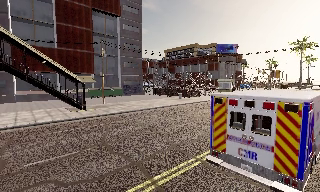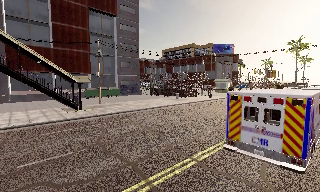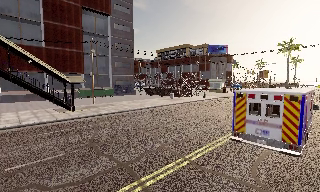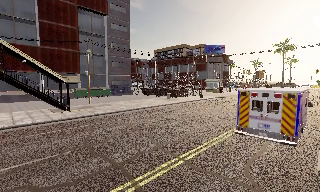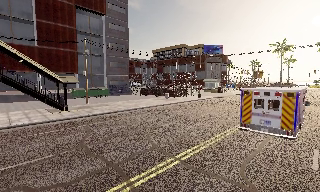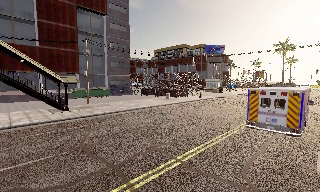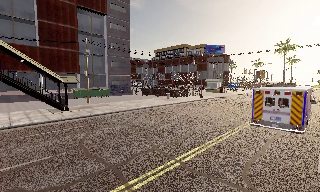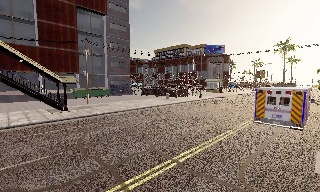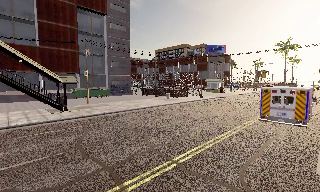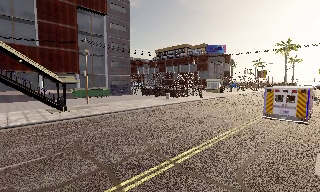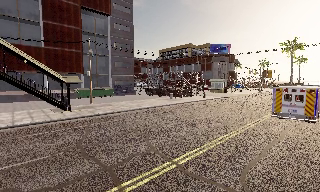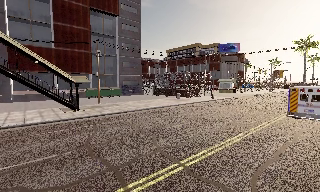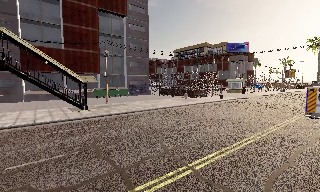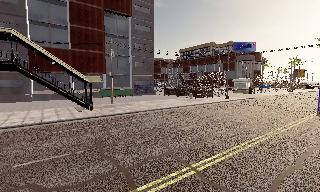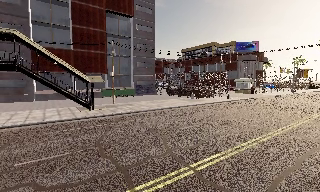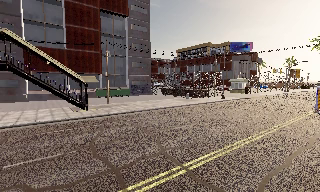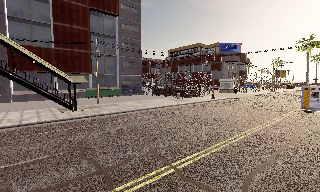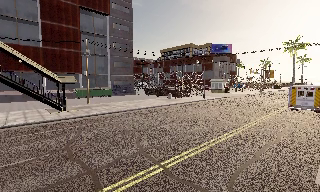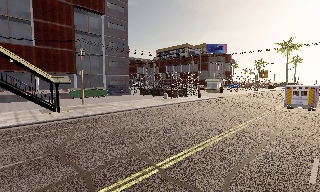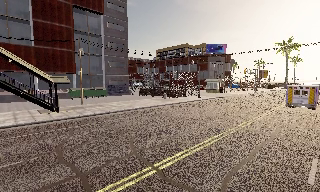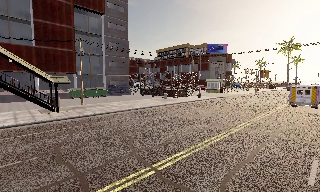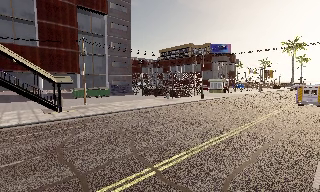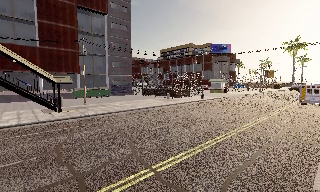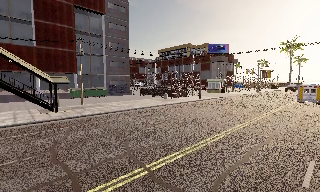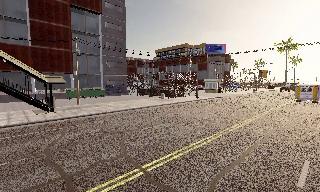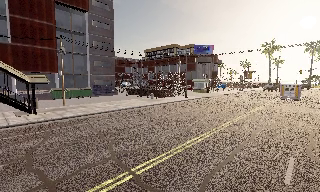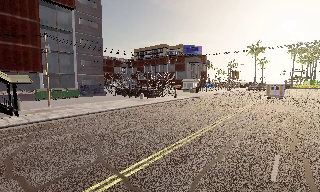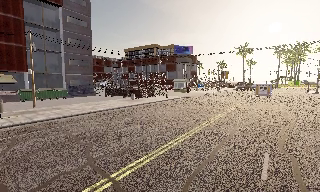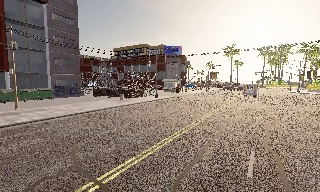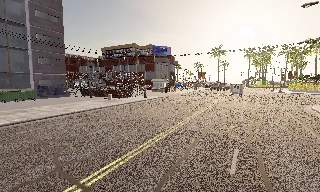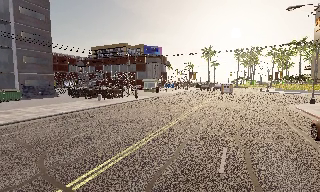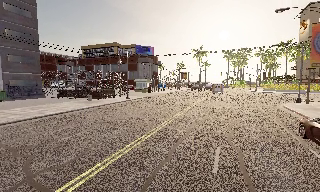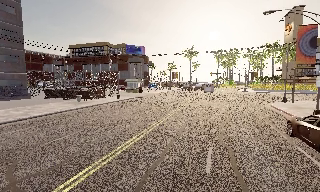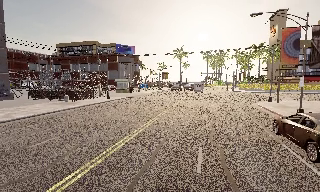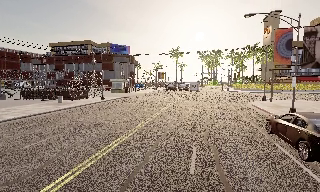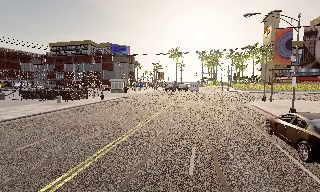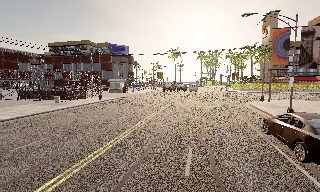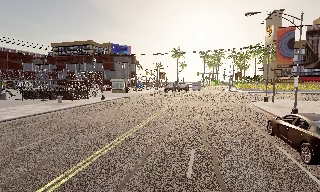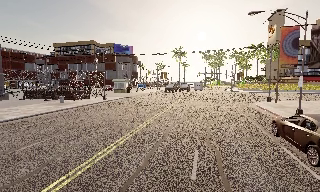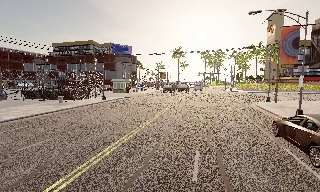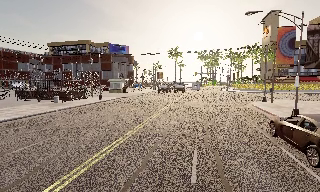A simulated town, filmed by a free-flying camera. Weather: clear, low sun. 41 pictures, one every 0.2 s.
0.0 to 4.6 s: The camera travels to its right, about 2 m, so close, fixed things drift to the left.
4.6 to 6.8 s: The camera swings to its right by about 35 degrees, and the scene slides to the left. It travels forward, about 1 m.
6.8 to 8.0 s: The camera shifts only a little, or ends up much as it began.
The film runs forward here.
